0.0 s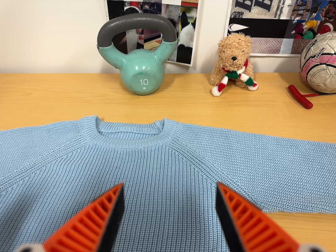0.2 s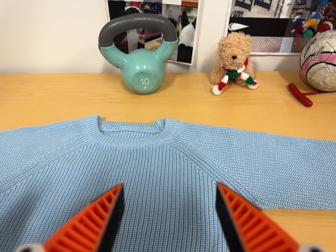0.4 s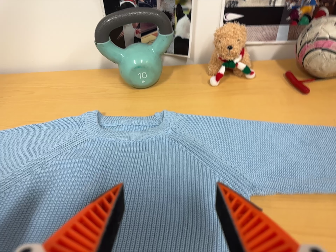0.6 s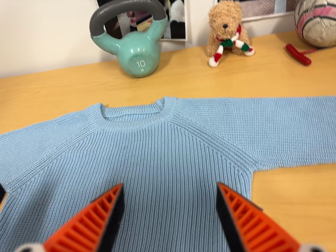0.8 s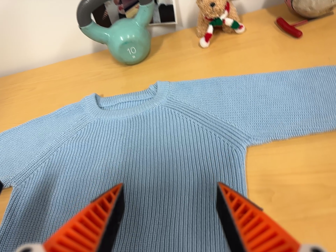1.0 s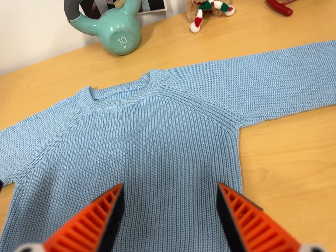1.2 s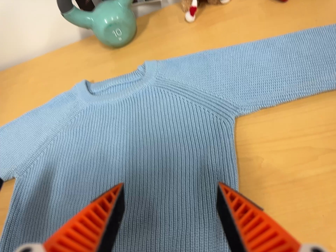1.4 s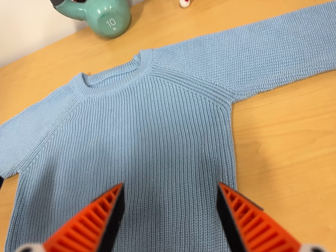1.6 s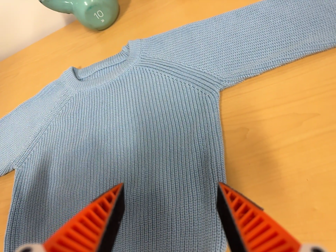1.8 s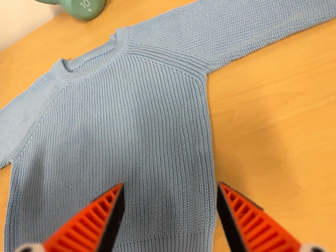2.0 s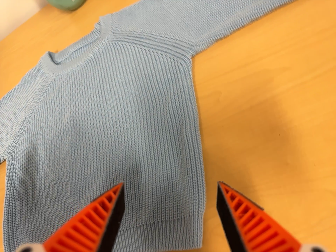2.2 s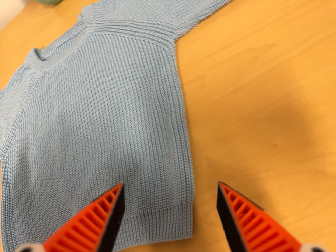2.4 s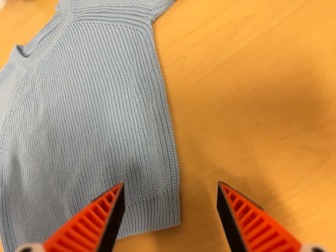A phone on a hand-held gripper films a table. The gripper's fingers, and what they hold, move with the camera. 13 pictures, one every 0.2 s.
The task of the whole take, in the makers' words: fold up.
0.0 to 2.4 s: The camera pans to its left by about 10 degrees. It travels to its right, about 20 cm. Its aim tips toward the bottom of its view by about 25 degrees, and the scene shifts upward. It rolls about its line of sight by about 40 degrees, and the scene rotates counterclockwise.
The film runs forward here.
